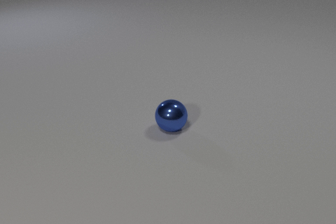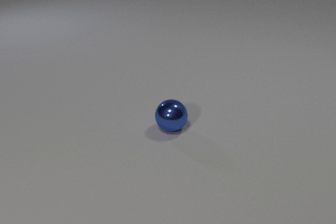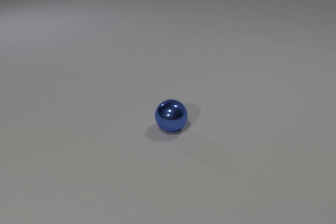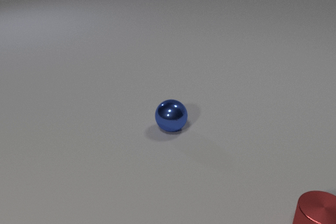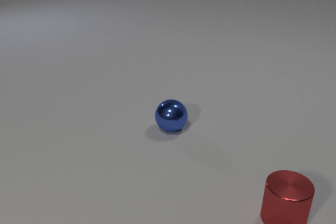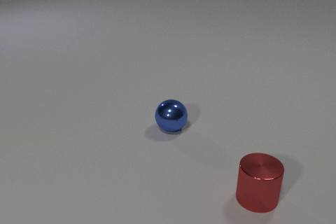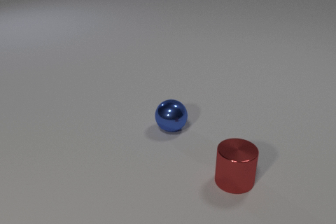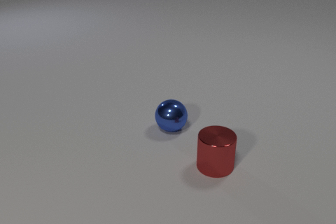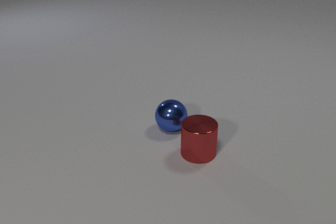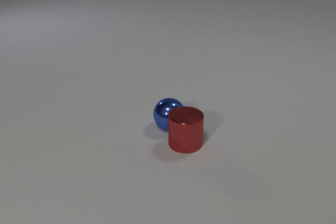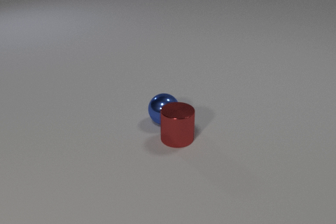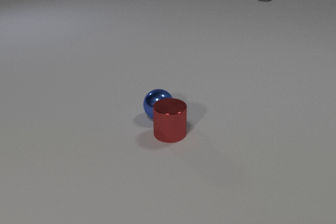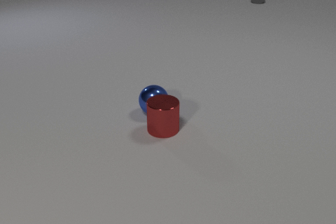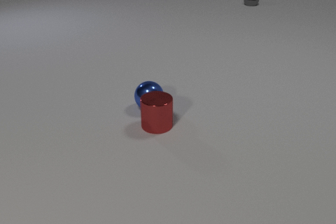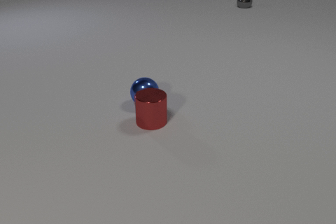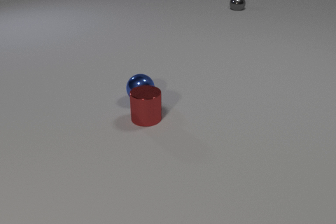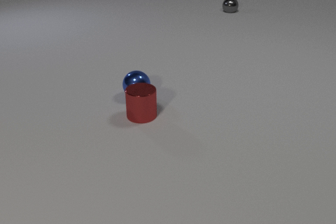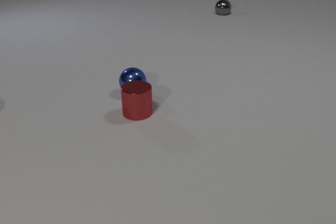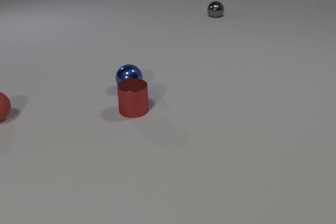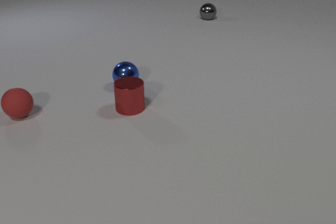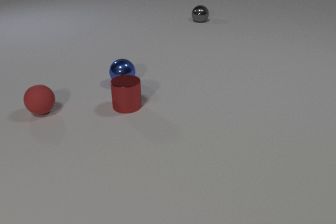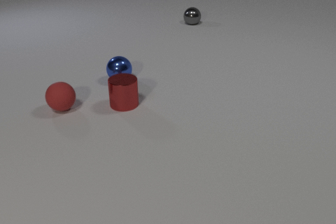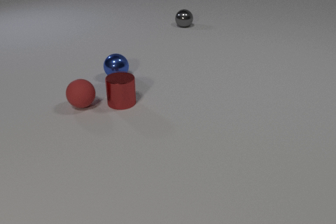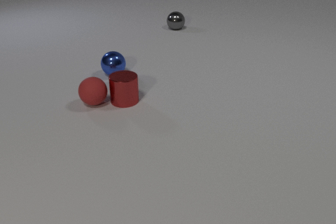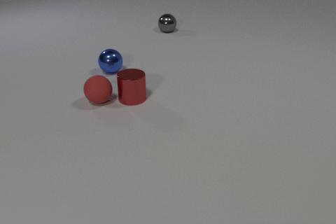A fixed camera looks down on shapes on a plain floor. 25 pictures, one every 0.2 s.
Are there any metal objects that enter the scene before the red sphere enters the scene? yes.
Are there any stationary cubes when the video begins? no.
What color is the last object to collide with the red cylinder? red.
0.0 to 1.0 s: The red metal cylinder comes in at the bottom edge, slides to the left and away from the camera.
1.0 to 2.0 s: The red metal cylinder slides away from the camera and to the left. The blue metal sphere rolls away from the camera and to the left. The gray metal sphere comes in at the top edge, rolls toward the camera and to the left. The red metal cylinder and the blue metal sphere collide.
2.0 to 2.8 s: The red metal cylinder slides away from the camera and to the left. The blue metal sphere rolls away from the camera and to the left. The gray metal sphere rolls toward the camera and to the left.
2.8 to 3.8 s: The red metal cylinder slides away from the camera and to the left. The blue metal sphere rolls away from the camera and to the left. The gray metal sphere rolls toward the camera and to the left. The red rubber sphere comes in at the left edge, rolls to the right.
3.8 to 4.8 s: The red metal cylinder slides away from the camera. The blue metal sphere rolls away from the camera and to the left. The gray metal sphere rolls toward the camera and to the left. The red rubber sphere rolls to the right. The red metal cylinder and the red rubber sphere collide.
